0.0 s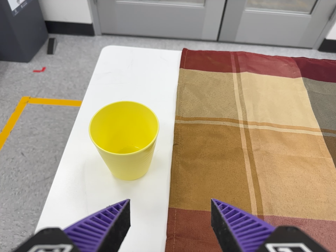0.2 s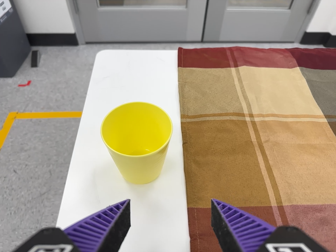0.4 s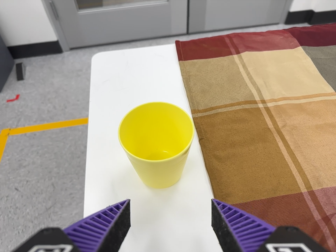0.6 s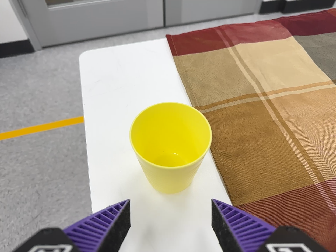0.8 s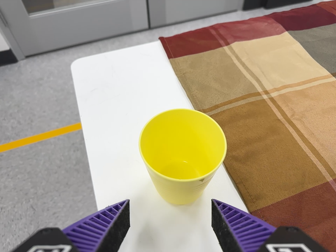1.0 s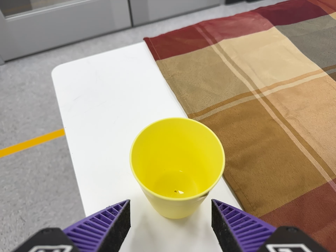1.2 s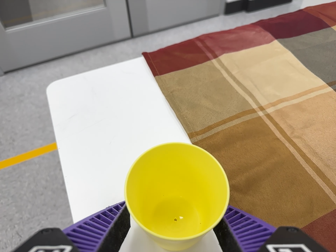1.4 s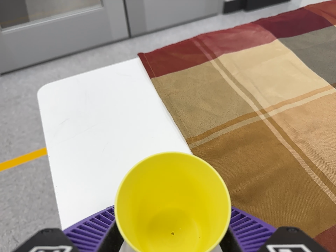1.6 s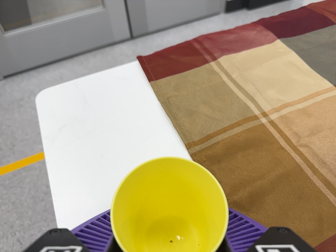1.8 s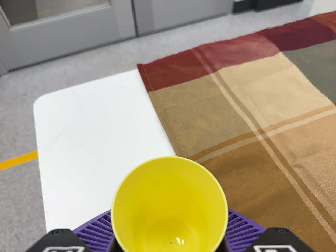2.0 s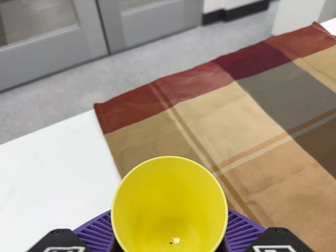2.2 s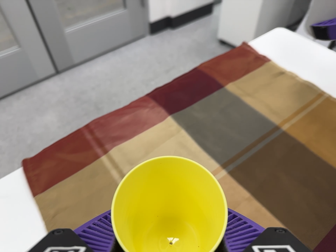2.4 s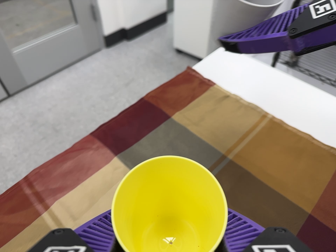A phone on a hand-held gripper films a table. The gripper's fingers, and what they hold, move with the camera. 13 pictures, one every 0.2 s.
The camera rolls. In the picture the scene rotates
counterclockwise.
The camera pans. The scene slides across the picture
to the left.
0.0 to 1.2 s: The camera pans to its right by about 15 degrees. It travels to its left and forward, about 14 cm. It rolls about its line of sight by about 25 degrees, and the scene rotates counterclockwise.
1.2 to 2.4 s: The camera pans to its right by about 15 degrees. It travels toward the top of its view and to its right, about 24 cm, so close, fixed things drift downward. It rolls about its line of sight by about 15 degrees, and the scene rotates counterclockwise.
The film runs forward here.
